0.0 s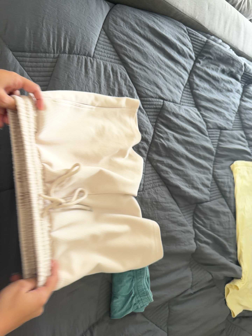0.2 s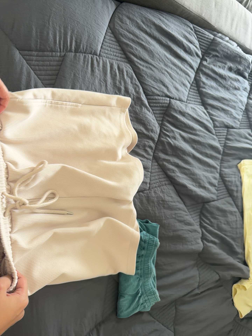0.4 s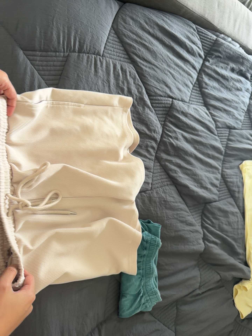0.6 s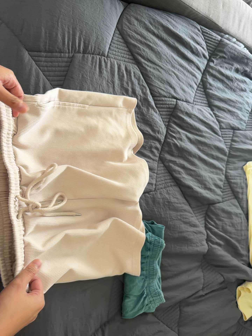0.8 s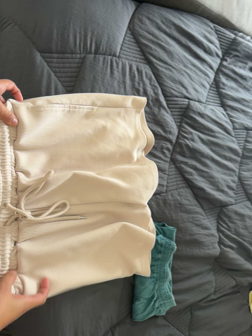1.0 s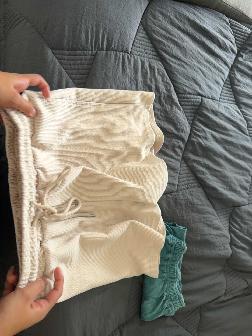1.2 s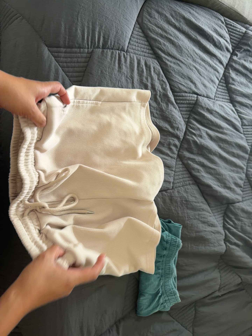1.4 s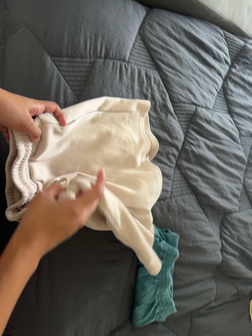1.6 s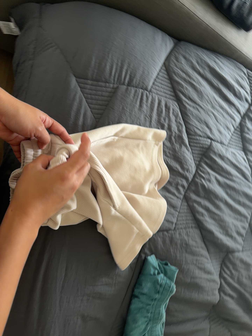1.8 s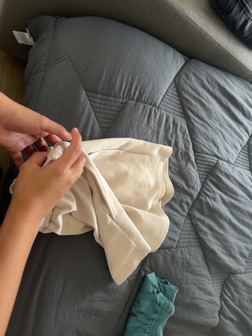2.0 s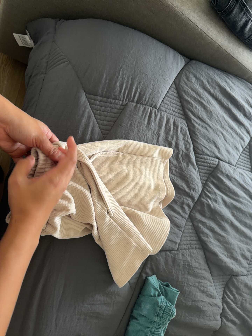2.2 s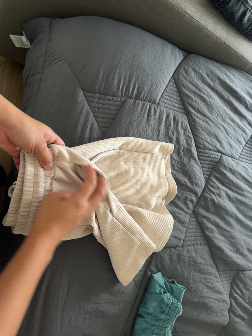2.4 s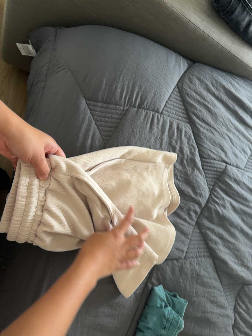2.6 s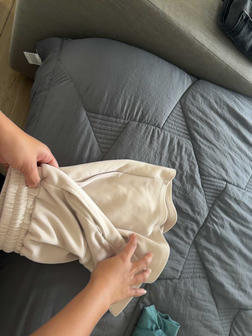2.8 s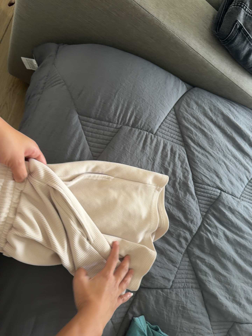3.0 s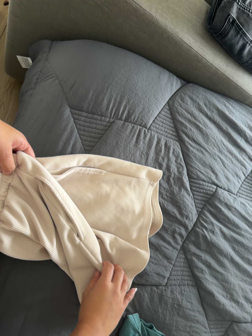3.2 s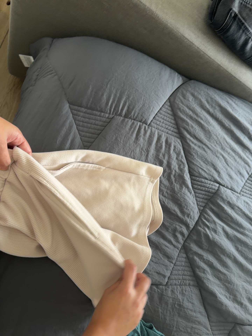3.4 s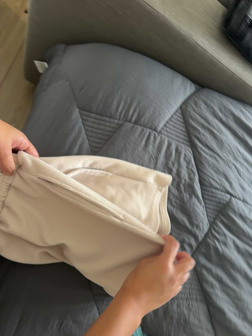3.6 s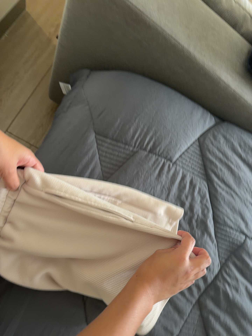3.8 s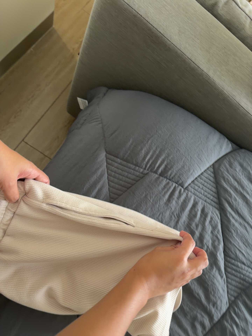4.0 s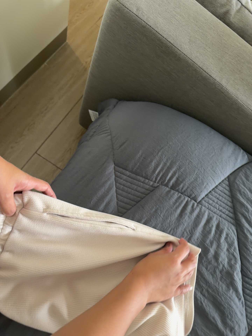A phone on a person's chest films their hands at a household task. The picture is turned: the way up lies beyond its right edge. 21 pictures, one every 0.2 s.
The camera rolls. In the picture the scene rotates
clockwise.
The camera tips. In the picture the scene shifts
downward.
0.0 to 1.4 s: The camera shifts only a little, or ends up much as it began.
1.4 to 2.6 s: The camera travels toward the top of its view, about 7 cm, so close, fixed things drift downward. Its aim tips toward the top of its view by about 10 degrees, and the scene shifts downward. It rolls about its line of sight by about 15 degrees, and the scene rotates clockwise.
2.6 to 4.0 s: The camera pans to its left by about 15 degrees. It travels to its right and forward, about 12 cm. Its aim tips toward the top of its view by about 15 degrees, and the scene shifts downward. It rolls about its line of sight by about 15 degrees, and the scene rotates clockwise.
The film runs forward here.
